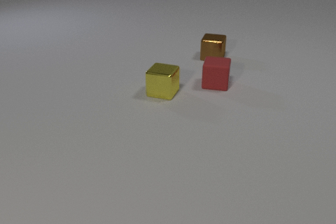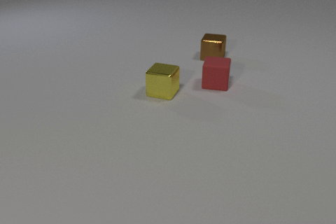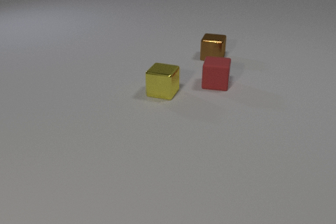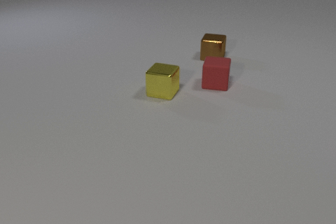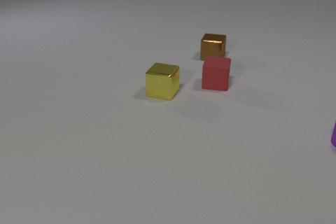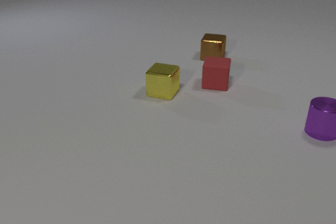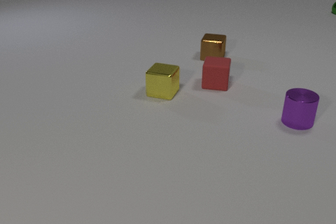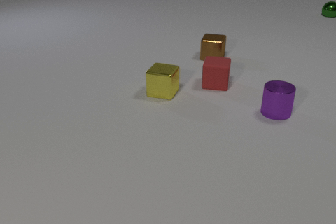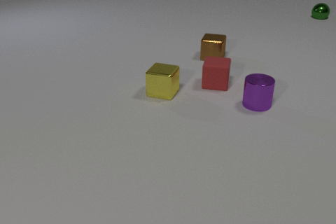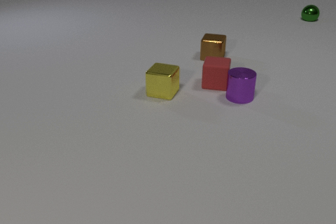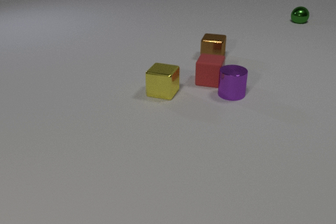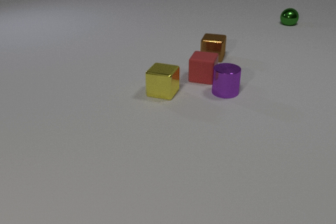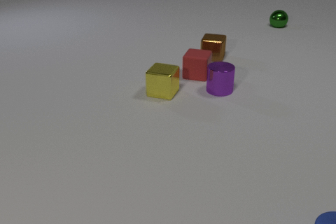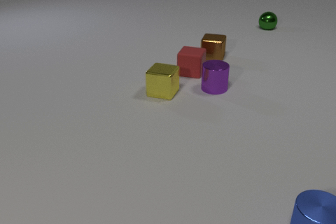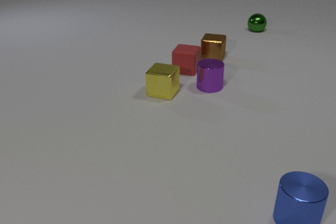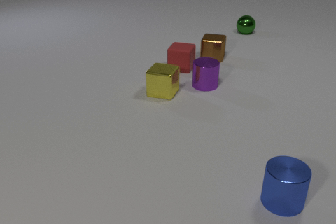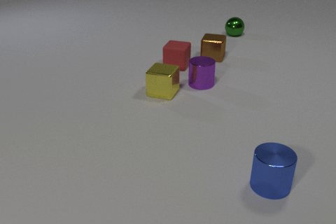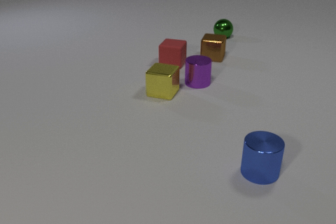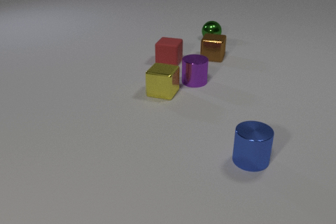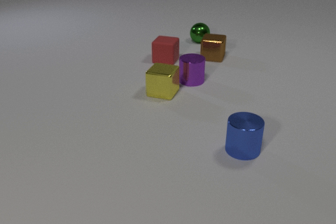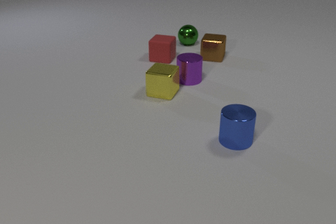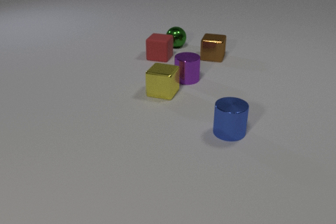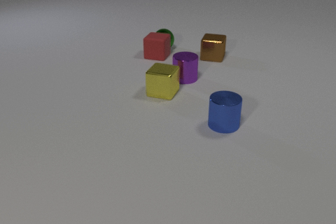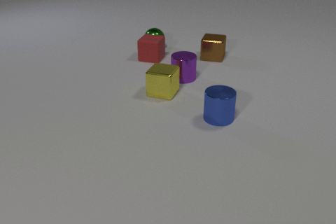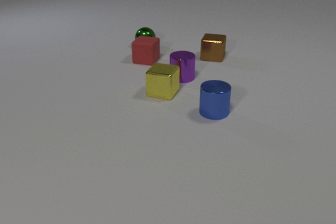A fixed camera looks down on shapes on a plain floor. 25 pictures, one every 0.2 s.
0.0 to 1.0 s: The purple metal cylinder comes in at the right edge, slides to the left and away from the camera.
1.0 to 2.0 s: The purple metal cylinder slides to the left and away from the camera. The red rubber cube slides away from the camera and to the left. The green metal sphere comes in at the right edge, rolls toward the camera and to the left. The purple metal cylinder and the red rubber cube collide.
2.0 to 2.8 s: The purple metal cylinder slides to the left and away from the camera. The red rubber cube slides away from the camera and to the left. The green metal sphere rolls to the left and toward the camera. The blue metal cylinder comes in at the bottom edge, slides away from the camera and to the left.
2.8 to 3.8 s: The purple metal cylinder slides to the left and away from the camera. The red rubber cube slides away from the camera and to the left. The green metal sphere rolls to the left and toward the camera. The blue metal cylinder slides away from the camera and to the left.
3.8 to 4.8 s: The purple metal cylinder slides to the left and away from the camera. The red rubber cube slides to the left. The green metal sphere rolls to the left. The blue metal cylinder slides away from the camera and to the left. The red rubber cube and the green metal sphere collide.
What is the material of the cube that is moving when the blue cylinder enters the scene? rubber.
What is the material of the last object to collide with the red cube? metal.
How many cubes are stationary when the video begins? 3.
